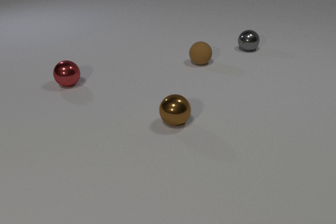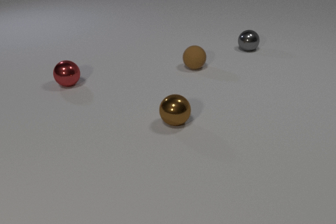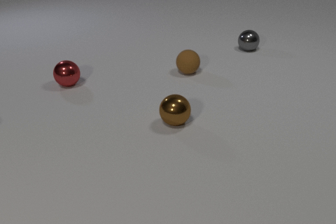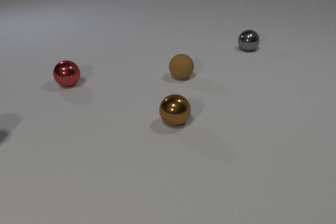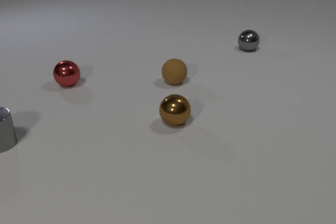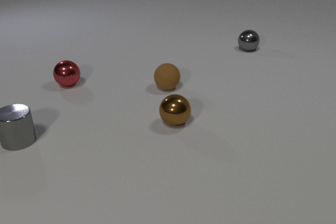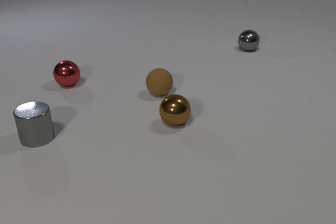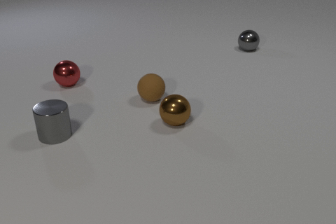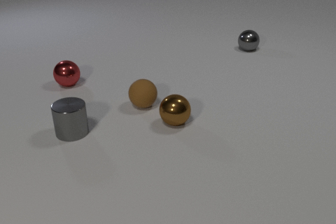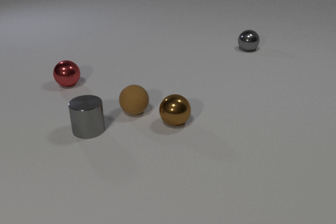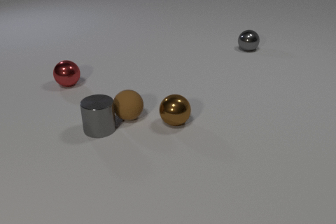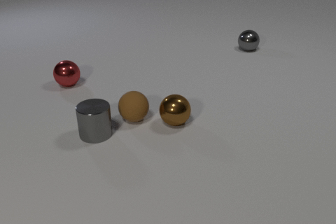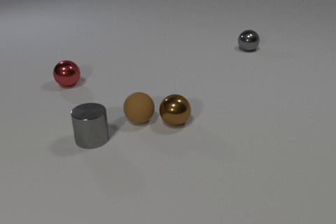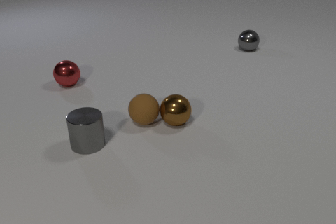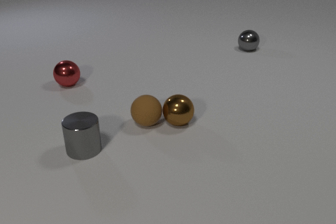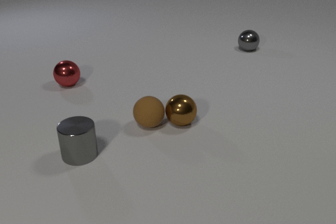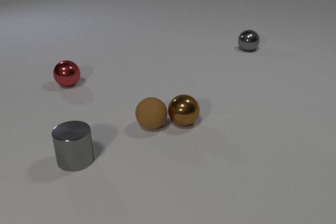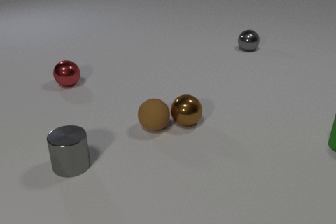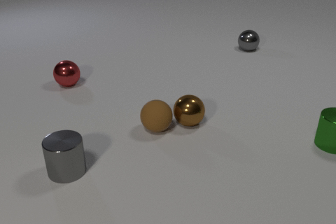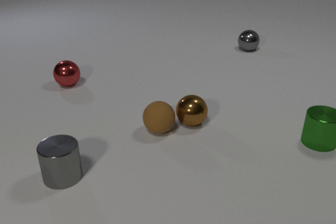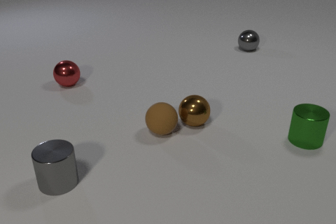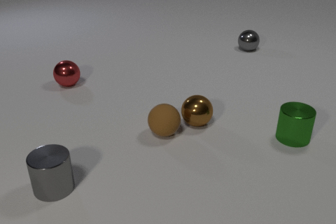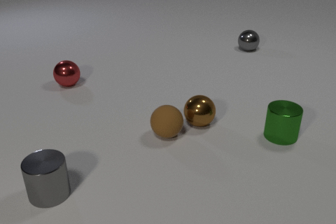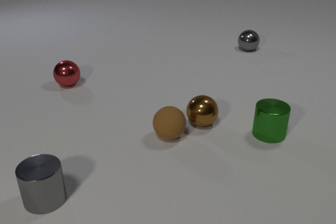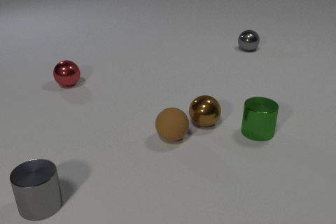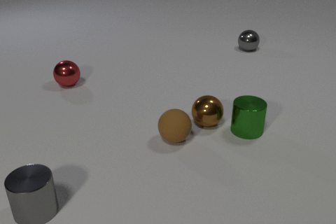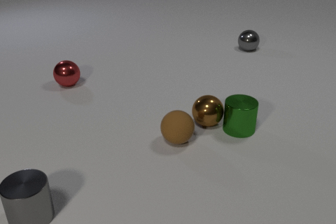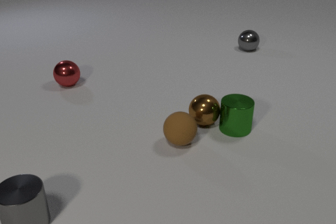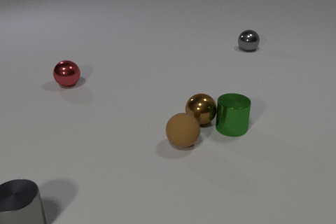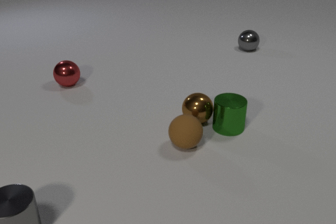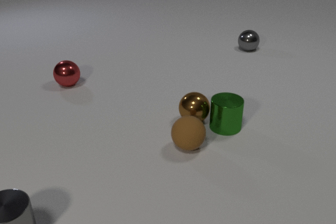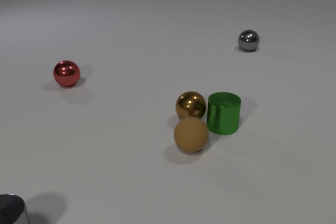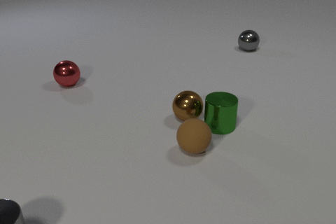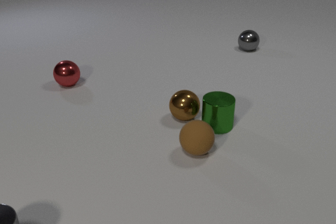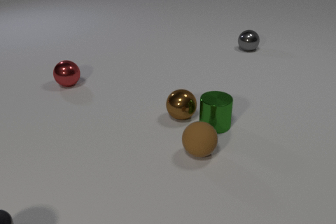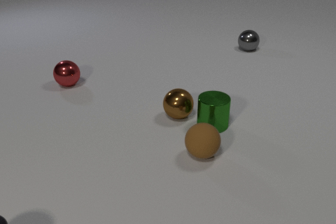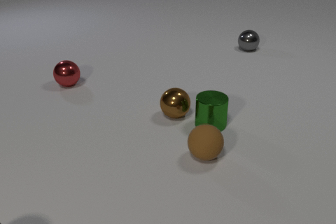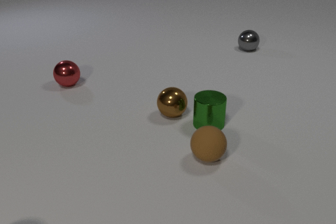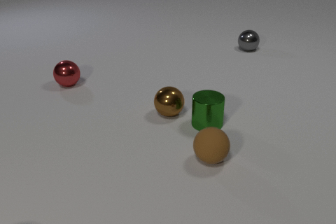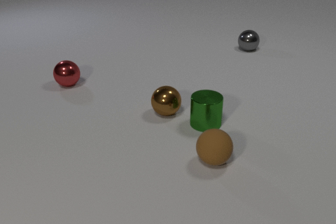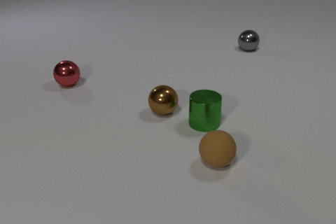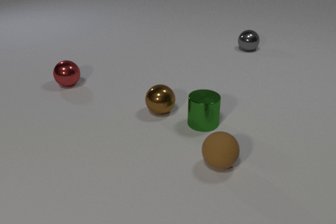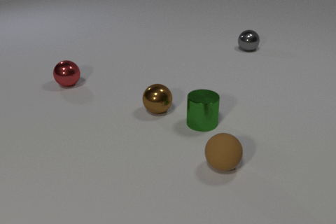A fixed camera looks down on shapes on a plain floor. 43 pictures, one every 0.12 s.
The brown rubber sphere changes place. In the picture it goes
toward the camera.
The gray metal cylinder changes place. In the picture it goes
toward the camera.
0.00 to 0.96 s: The gray metal cylinder comes in at the left edge, slides to the right. The brown rubber sphere rolls toward the camera and to the left.
0.96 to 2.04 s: The gray metal cylinder slides toward the camera. The brown rubber sphere rolls toward the camera. The brown metal sphere rolls to the right. The green metal cylinder comes in at the right edge. The gray metal cylinder and the brown rubber sphere collide. The brown rubber sphere and the brown metal sphere collide.
2.04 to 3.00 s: The gray metal cylinder slides toward the camera and to the left. The brown rubber sphere rolls toward the camera and to the right. The brown metal sphere rolls to the right. The green metal cylinder slides to the left.
3.00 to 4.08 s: The gray metal cylinder slides toward the camera and to the left. The brown rubber sphere rolls to the right and toward the camera. The brown metal sphere rolls to the left and away from the camera. The green metal cylinder slides to the left. The brown metal sphere and the green metal cylinder collide.
4.08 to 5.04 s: The gray metal cylinder leaves at the bottom edge. The brown rubber sphere rolls to the right and toward the camera. The brown metal sphere rolls to the left and away from the camera. The green metal cylinder slides to the left.
Are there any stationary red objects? yes.
What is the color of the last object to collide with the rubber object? brown.
What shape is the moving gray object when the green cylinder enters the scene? cylinder.
